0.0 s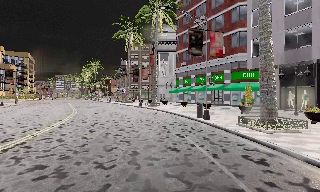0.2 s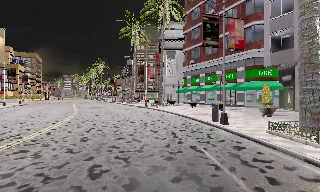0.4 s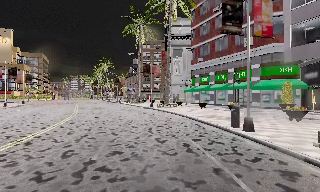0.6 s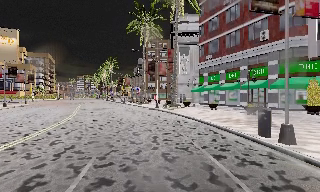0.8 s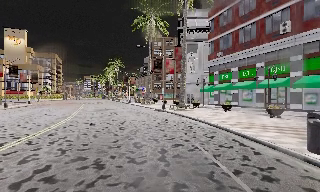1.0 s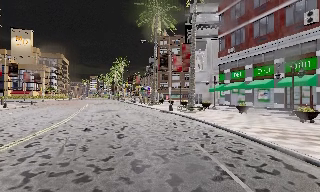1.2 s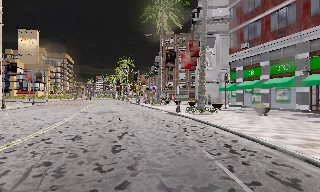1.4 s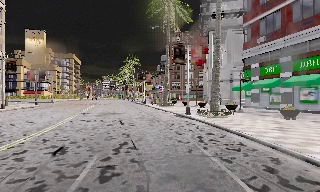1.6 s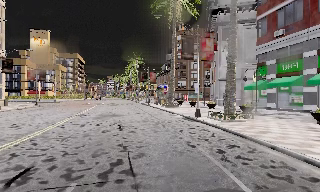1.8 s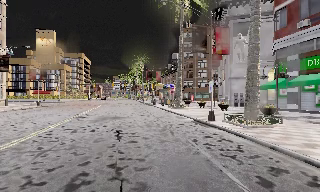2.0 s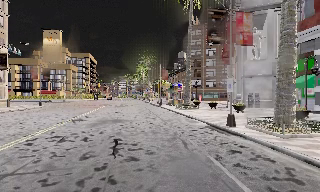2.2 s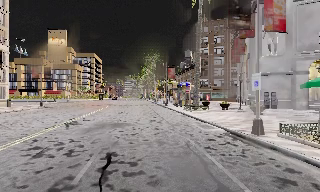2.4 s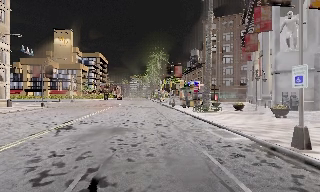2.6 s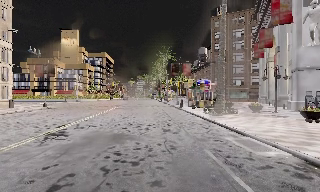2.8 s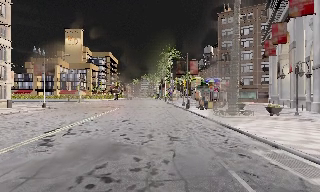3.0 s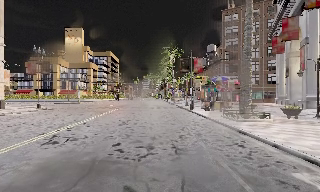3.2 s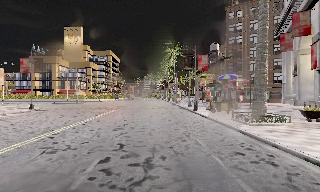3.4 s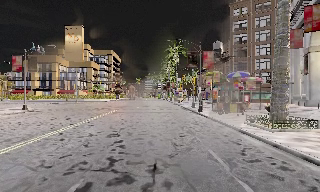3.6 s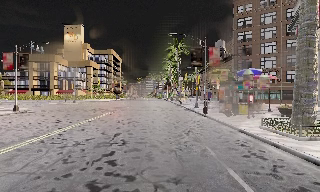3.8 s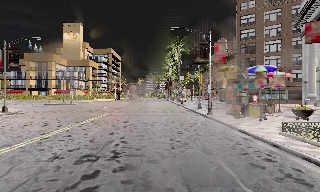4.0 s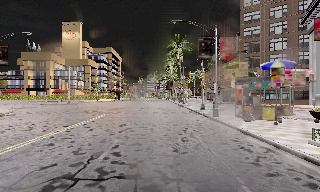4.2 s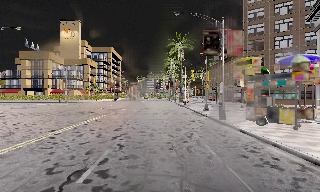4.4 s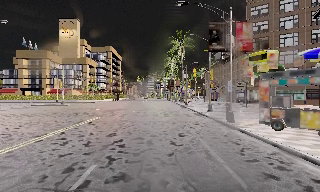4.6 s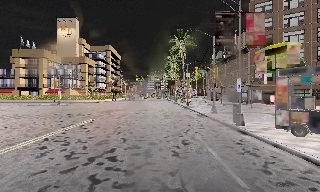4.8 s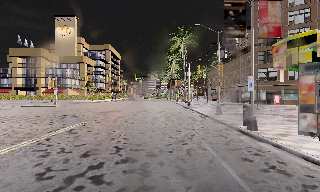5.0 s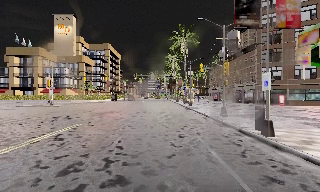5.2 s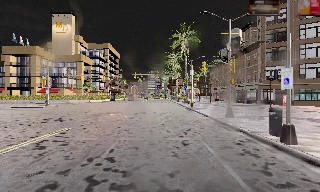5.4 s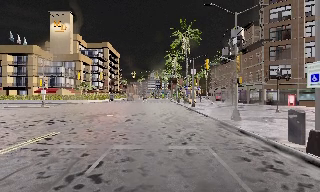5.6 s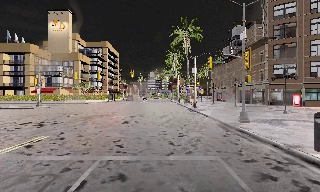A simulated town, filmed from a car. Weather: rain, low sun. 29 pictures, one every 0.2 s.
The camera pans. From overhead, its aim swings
counterclockwise.
The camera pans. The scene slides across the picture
to the right.
0.0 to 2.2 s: The camera swings to its left by about 20 degrees, and the scene slides to the right. It travels forward, about 20 m, so what stands in front looms larger.
2.2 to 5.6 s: The camera travels forward, about 25 m, so what stands in front looms larger.
The film runs forward here.
